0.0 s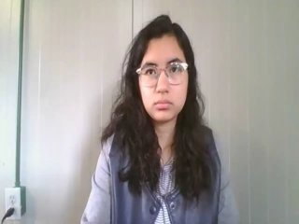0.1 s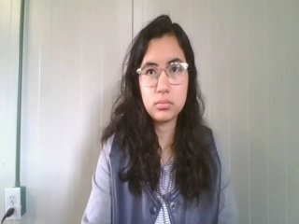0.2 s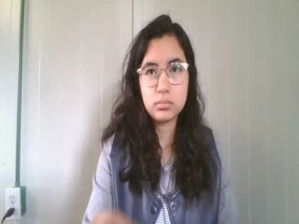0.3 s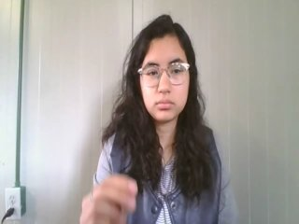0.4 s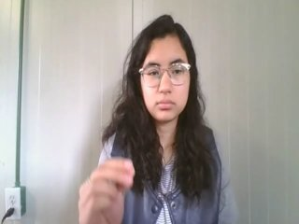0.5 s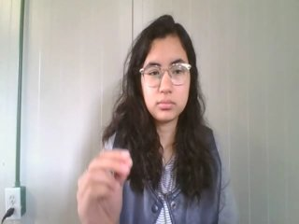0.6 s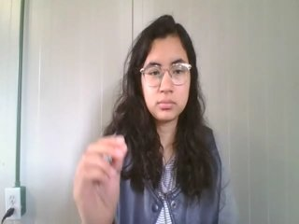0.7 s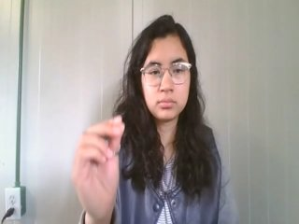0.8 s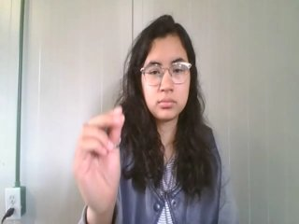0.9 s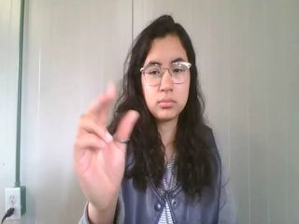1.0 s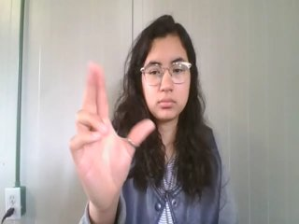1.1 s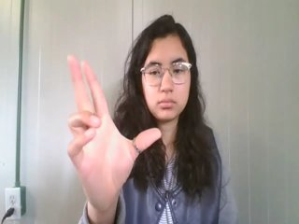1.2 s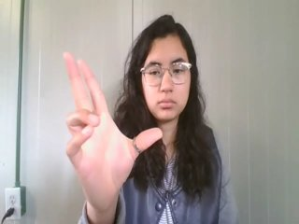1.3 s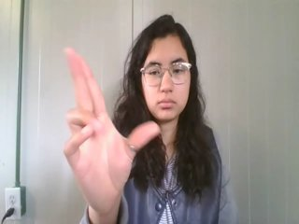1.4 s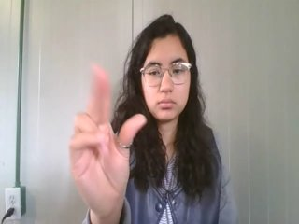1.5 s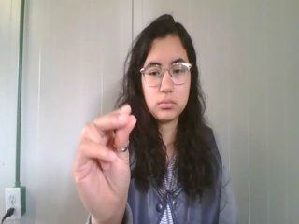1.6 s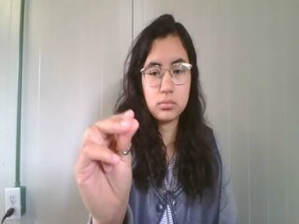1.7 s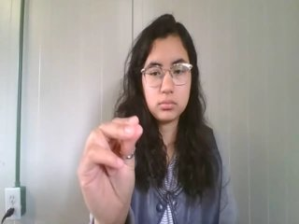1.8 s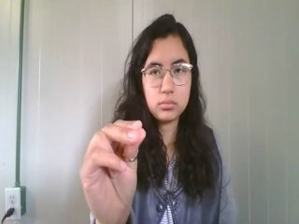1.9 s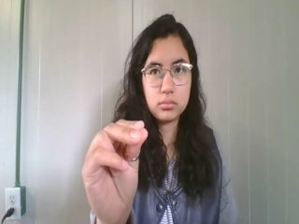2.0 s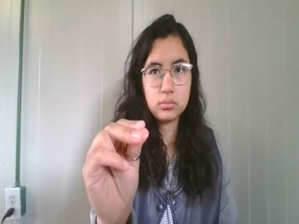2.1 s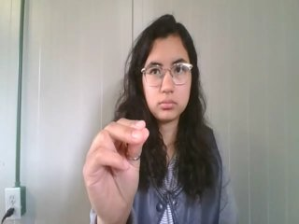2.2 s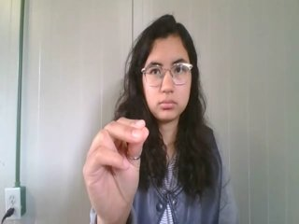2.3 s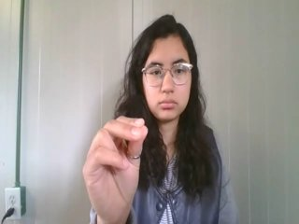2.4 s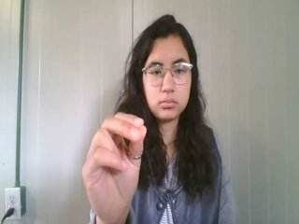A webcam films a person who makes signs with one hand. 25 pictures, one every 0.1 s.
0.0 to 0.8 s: Non-gesture.
0.9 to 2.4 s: Zoom out.
